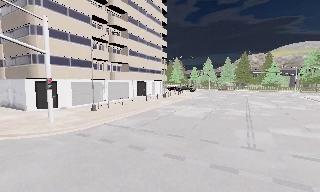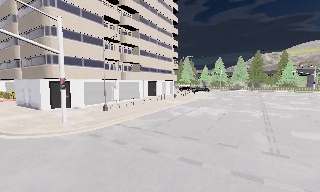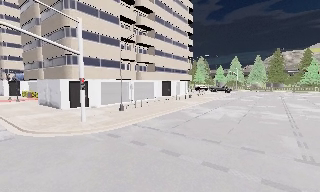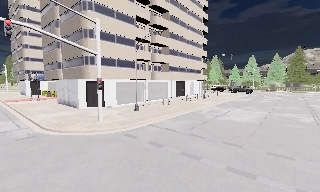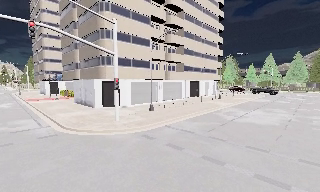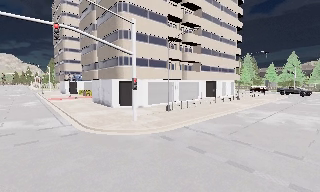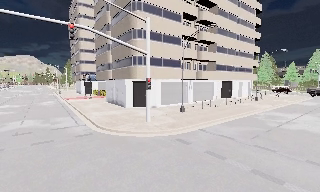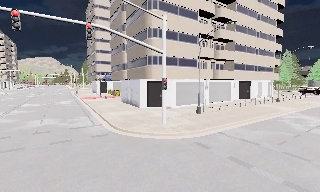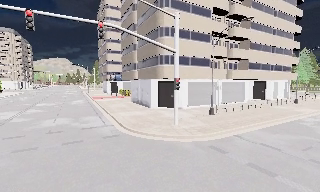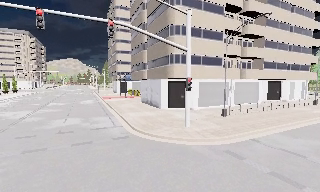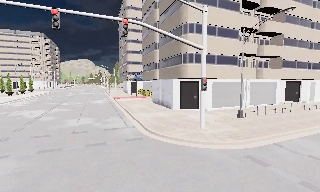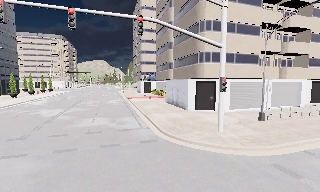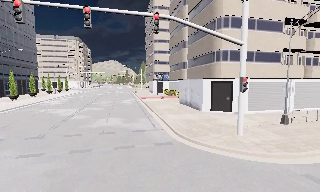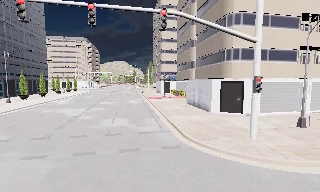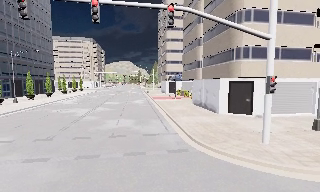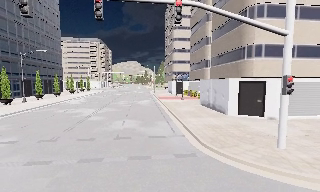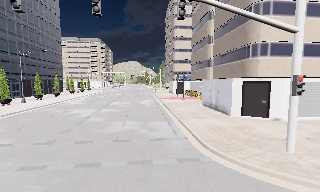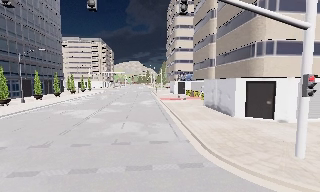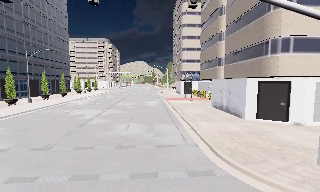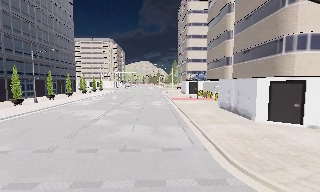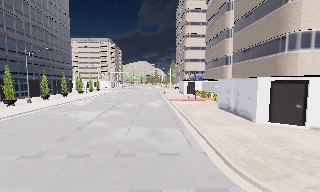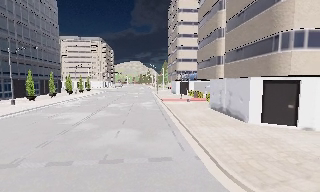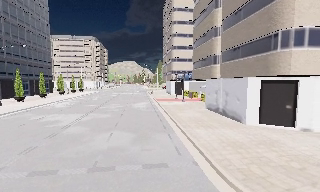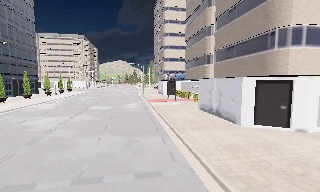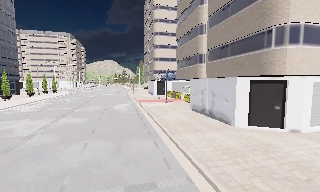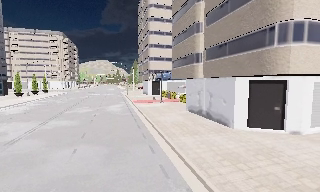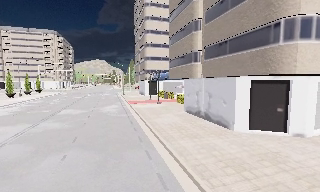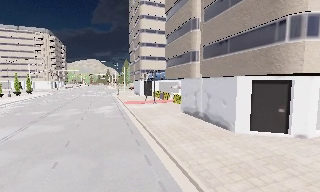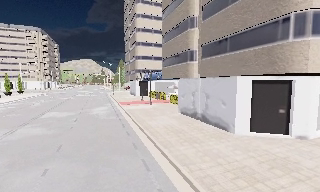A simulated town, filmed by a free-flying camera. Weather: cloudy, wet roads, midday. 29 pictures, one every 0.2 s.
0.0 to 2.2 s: The camera swings to its left by about 45 degrees, and the scene slides to the right. It travels forward and to its left, about 4.5 m.
2.2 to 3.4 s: The scene slides to the right, as the camera pans about 10 degrees to its left. It travels forward, about 2.5 m, so what stands in front looms larger.
3.4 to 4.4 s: The camera travels forward, about 2.5 m, so what stands in front looms larger.
4.4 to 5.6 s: The scene slides to the left, as the camera pans about 15 degrees to its right. It travels forward, about 3.5 m, so what stands in front looms larger.
The film runs forward here.
